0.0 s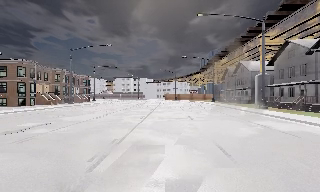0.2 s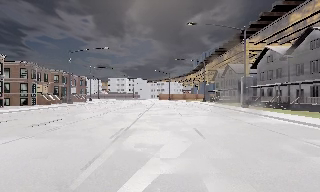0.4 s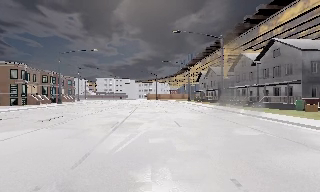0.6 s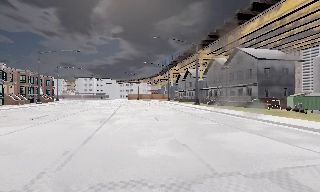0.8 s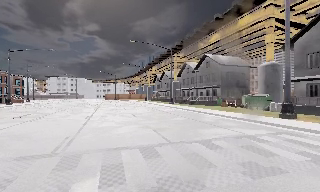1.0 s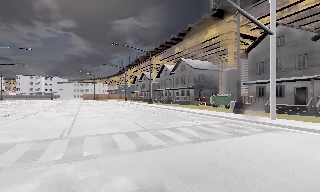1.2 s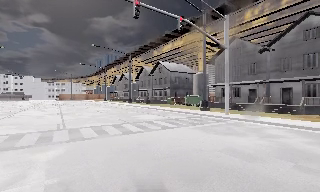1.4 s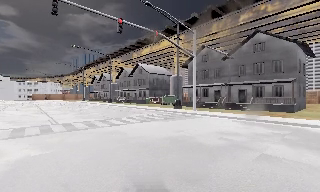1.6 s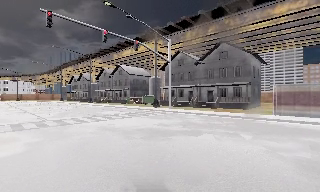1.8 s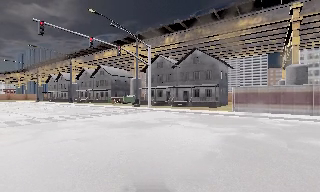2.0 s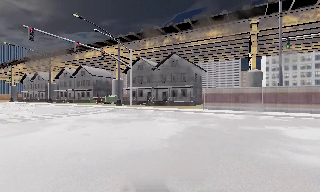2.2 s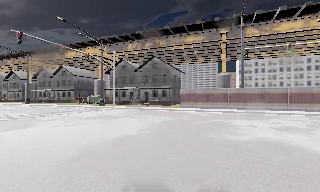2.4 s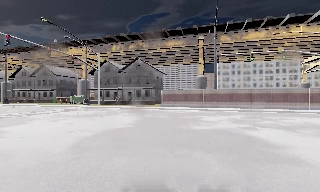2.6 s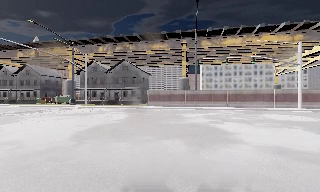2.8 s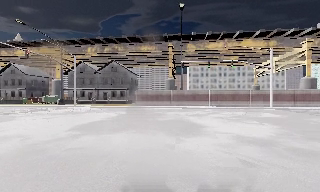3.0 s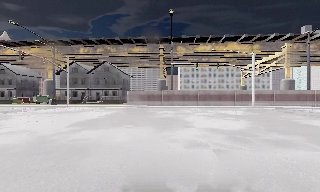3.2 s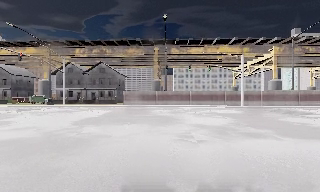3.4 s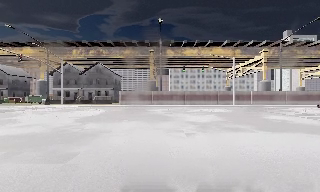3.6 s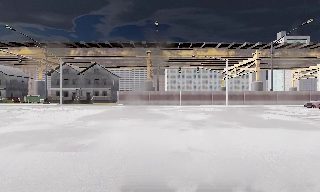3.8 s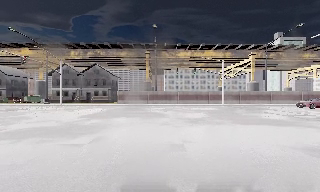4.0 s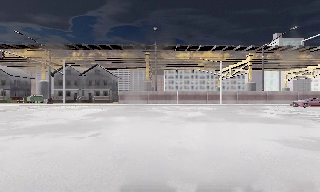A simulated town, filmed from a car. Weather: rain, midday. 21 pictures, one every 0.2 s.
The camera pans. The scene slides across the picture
to the left.
The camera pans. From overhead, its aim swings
clockwise.
0.0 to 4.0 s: The scene slides to the left, as the camera pans about 90 degrees to its right. It travels backward, about 35 m. It loses speed.
The film runs backward here.
